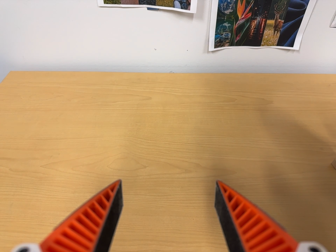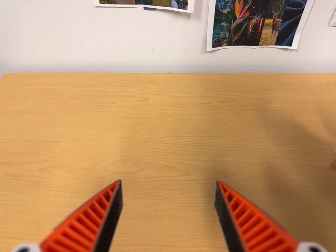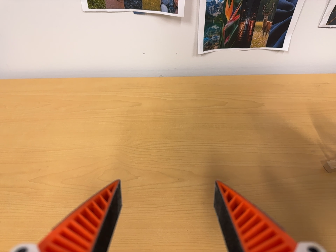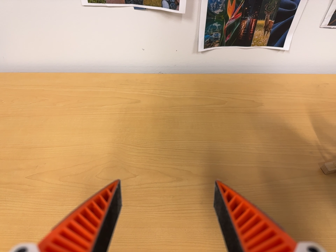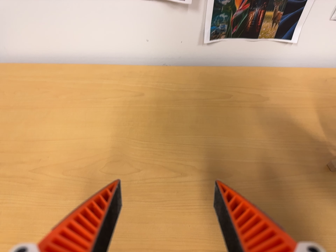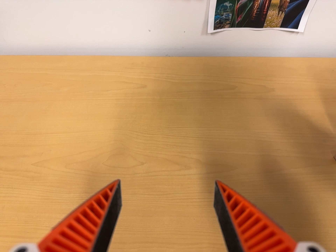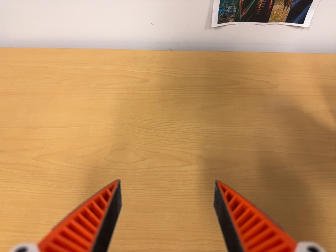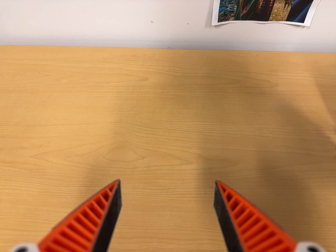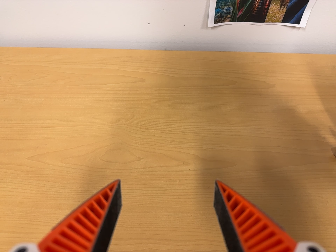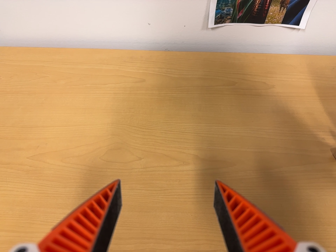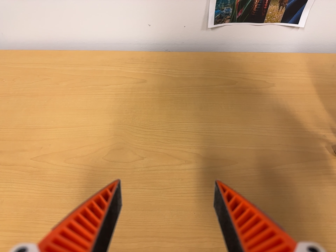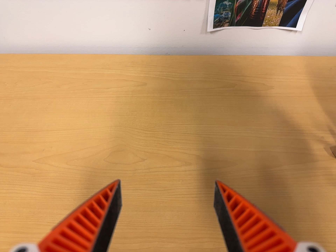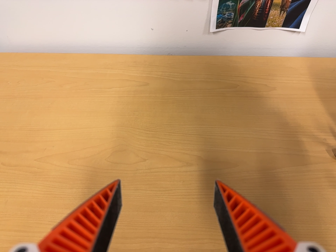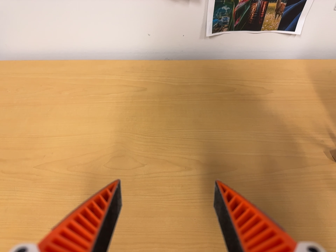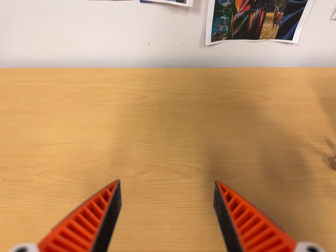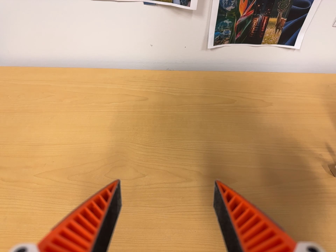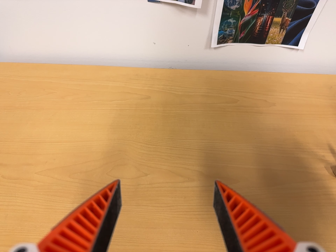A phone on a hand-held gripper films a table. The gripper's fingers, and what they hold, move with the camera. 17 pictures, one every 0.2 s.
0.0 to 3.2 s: The camera travels toward the top of its view, about 6 cm.
The film runs backward here.
